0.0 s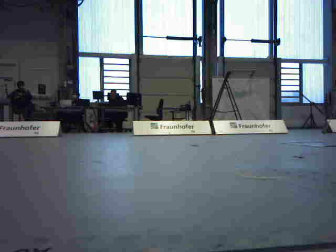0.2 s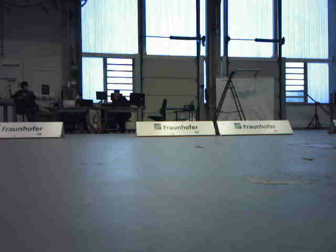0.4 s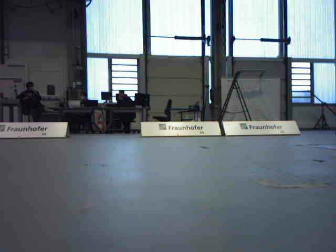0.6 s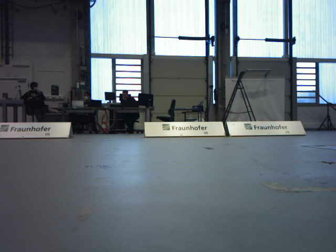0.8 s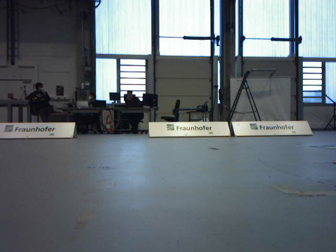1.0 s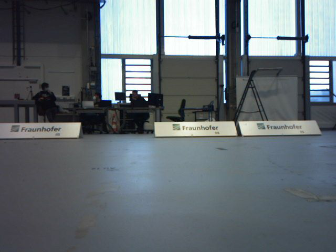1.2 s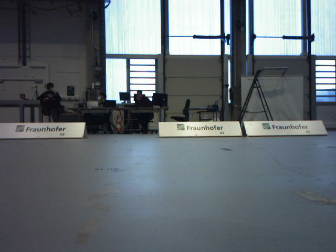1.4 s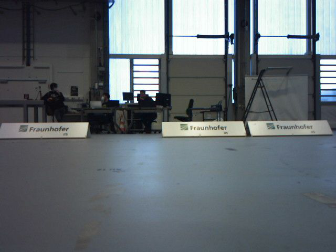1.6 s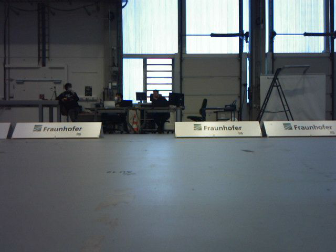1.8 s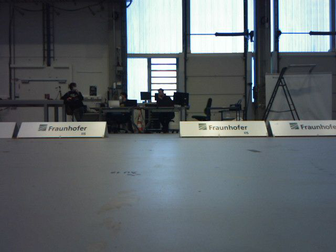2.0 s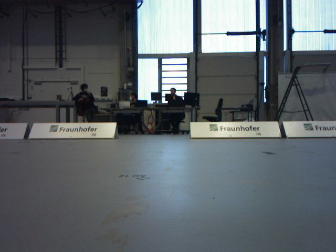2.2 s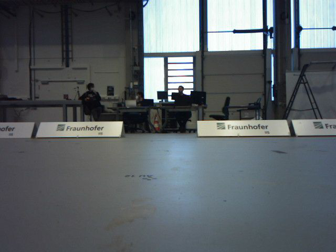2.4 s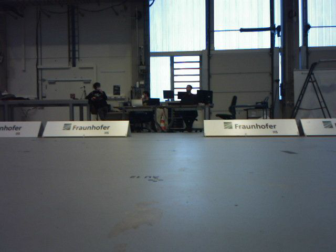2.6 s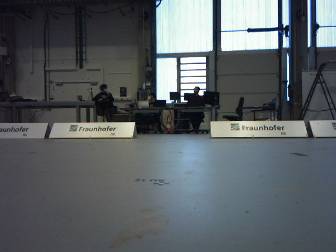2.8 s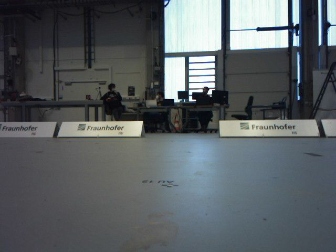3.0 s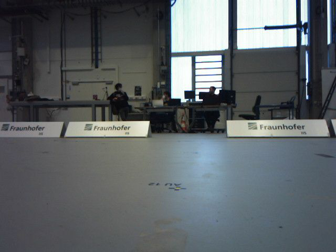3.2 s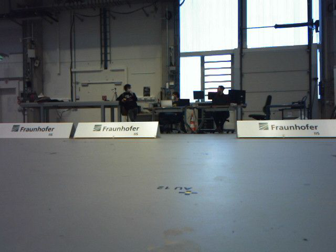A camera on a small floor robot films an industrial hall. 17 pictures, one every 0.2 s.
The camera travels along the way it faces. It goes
forward.
0.0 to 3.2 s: The camera pans to its left, which is counterclockwise from overhead, by about 20 degrees. It travels forward, about 0.6 m, so what stands in front looms larger.
The film runs forward here.
